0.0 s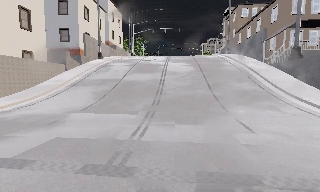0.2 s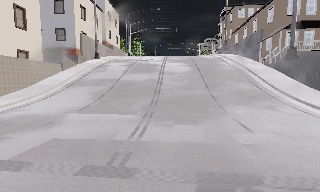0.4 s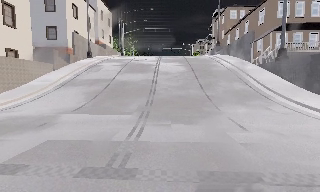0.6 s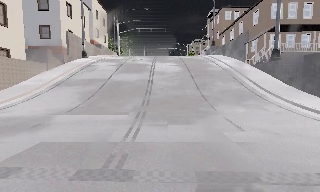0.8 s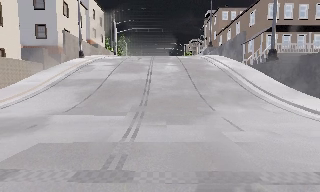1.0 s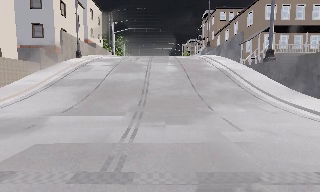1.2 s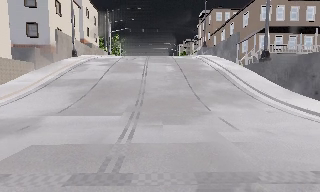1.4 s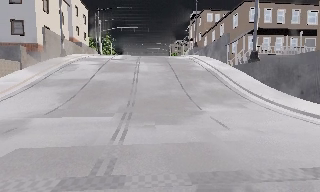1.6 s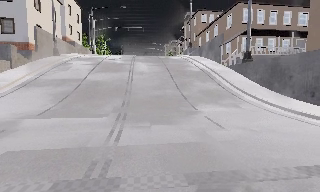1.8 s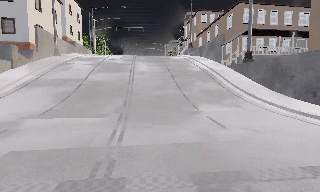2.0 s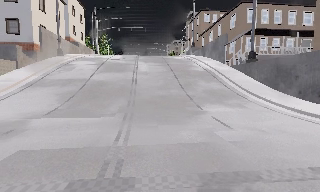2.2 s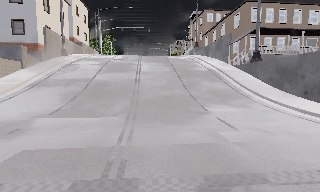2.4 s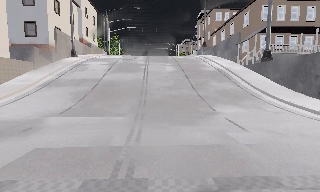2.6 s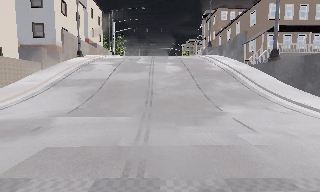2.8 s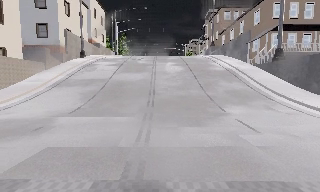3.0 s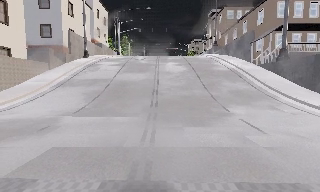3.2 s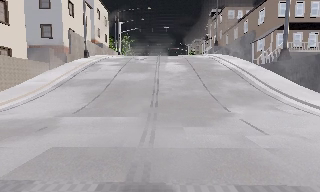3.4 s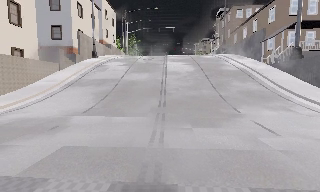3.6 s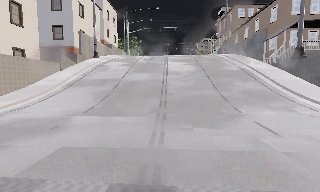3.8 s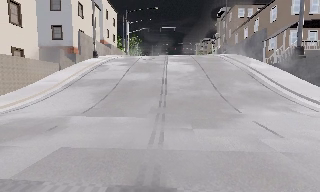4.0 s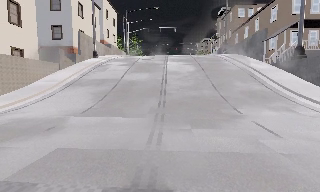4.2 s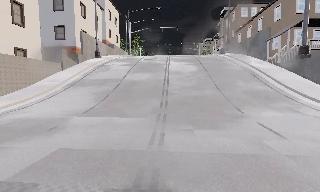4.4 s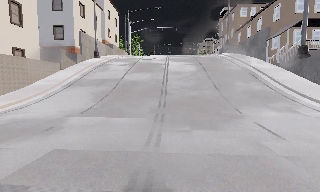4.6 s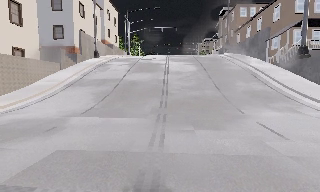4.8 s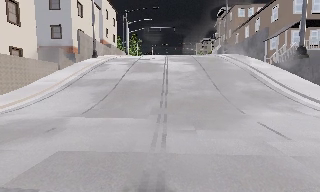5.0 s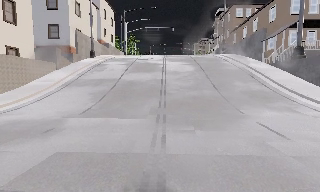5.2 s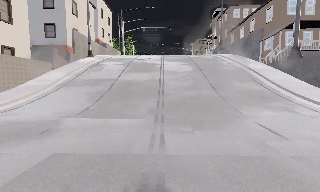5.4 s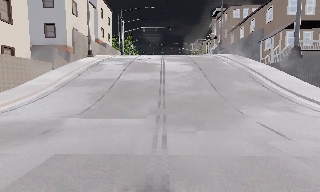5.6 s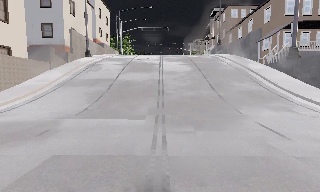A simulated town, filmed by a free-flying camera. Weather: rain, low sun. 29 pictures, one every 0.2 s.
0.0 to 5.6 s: The camera travels to its left and forward, about 1.5 m.
The film runs forward here.
